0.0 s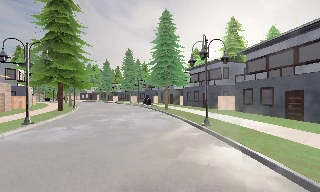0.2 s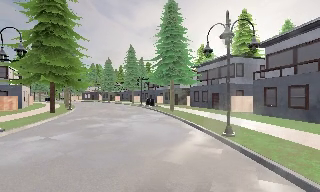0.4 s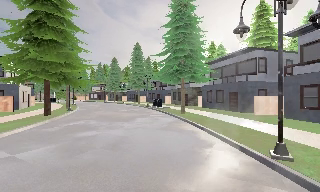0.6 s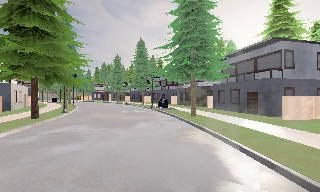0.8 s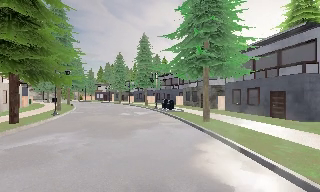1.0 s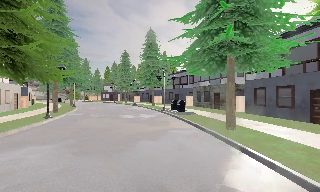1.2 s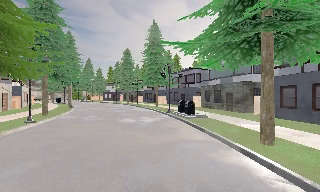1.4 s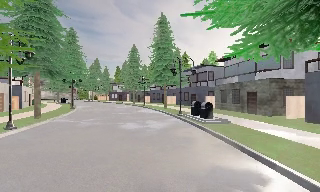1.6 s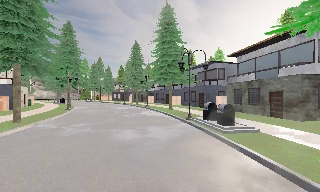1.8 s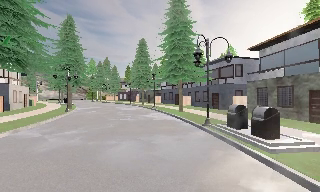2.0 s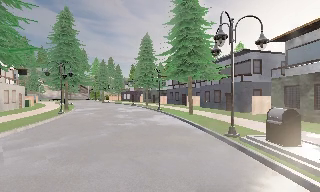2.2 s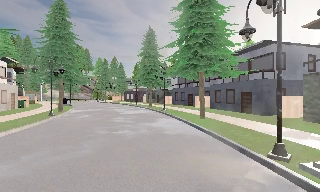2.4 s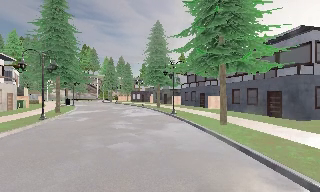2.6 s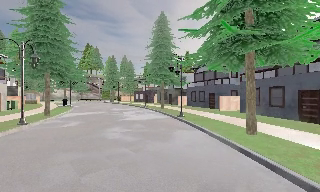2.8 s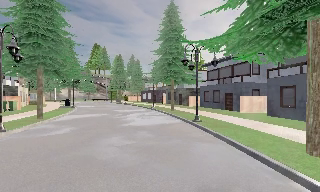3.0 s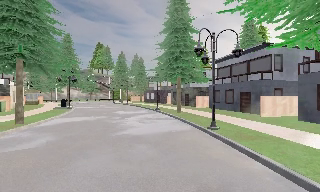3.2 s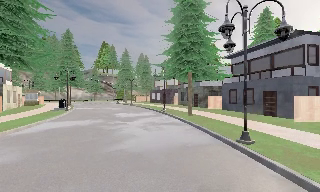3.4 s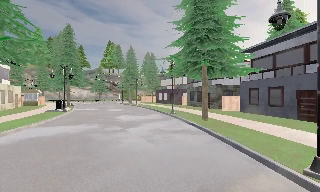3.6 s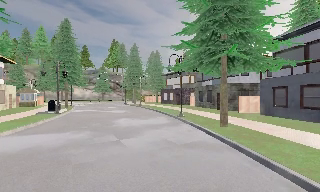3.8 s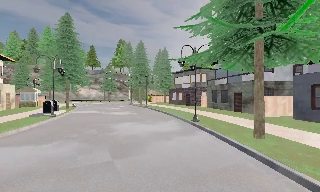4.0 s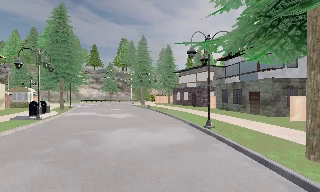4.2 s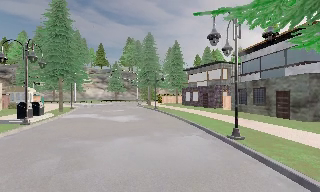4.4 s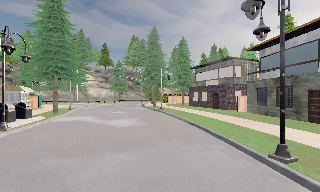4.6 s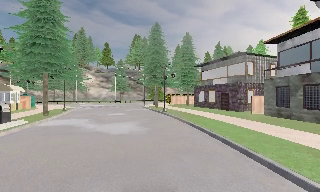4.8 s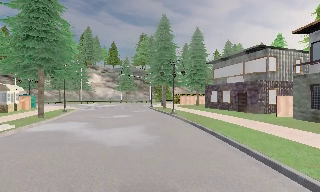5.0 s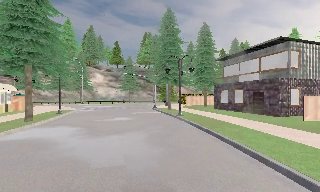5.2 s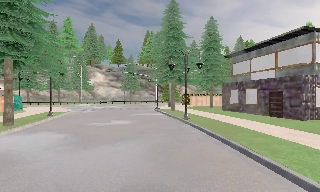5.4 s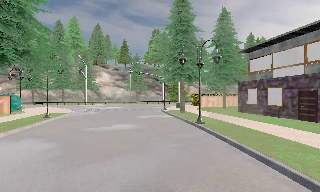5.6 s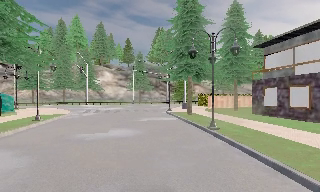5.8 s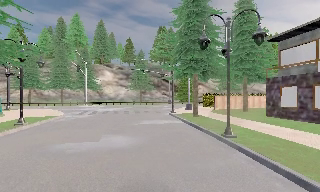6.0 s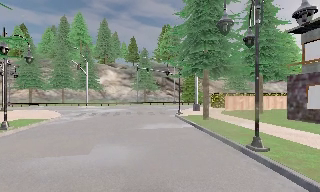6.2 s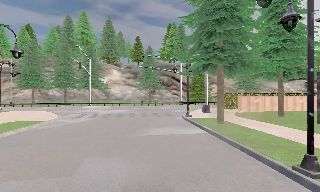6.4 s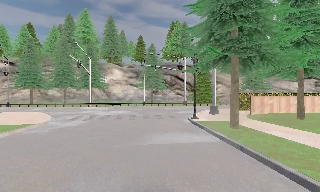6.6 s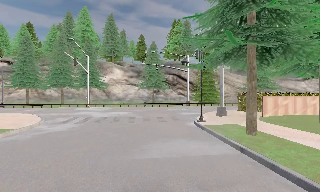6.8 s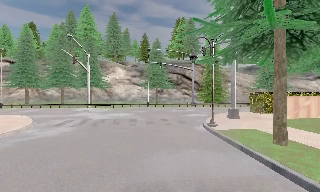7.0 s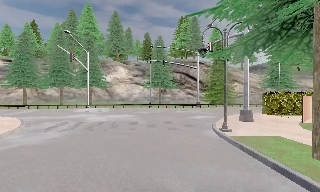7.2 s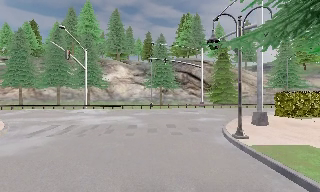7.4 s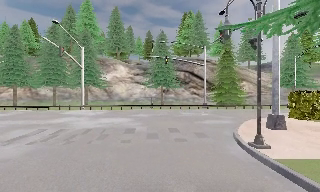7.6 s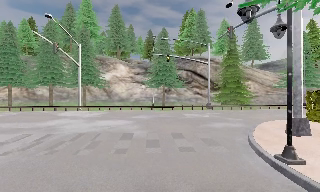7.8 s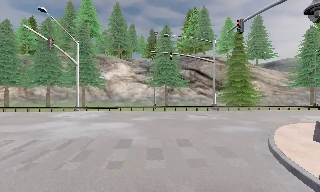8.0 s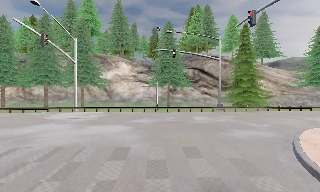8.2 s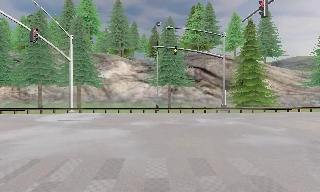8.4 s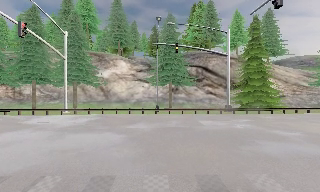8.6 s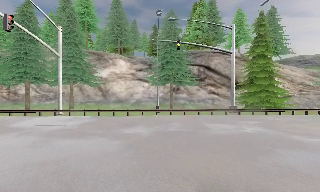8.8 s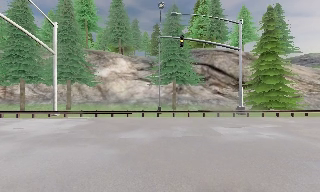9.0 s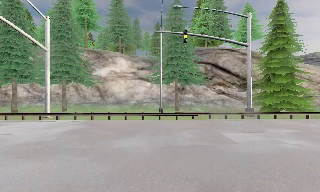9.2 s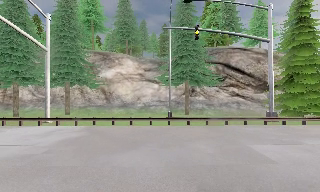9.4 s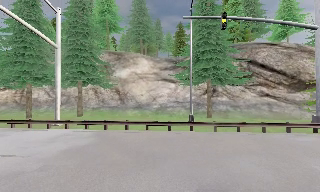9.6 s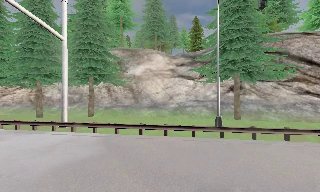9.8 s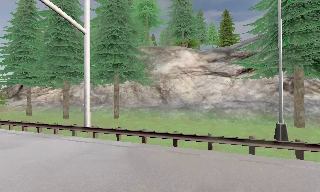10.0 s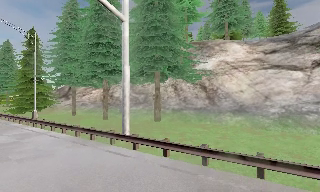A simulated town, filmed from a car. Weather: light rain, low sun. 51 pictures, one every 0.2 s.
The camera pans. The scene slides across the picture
to the right.
The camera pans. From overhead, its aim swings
counterclockwise.
0.0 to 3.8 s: The camera swings to its left by about 40 degrees, and the scene slides to the right. It travels forward, about 40 m.
3.8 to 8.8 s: The camera pans to its left, which is counterclockwise from overhead, by about 25 degrees. It travels forward, about 35 m, so what stands in front looms larger. It loses speed.
8.8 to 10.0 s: The camera pans to its left, which is counterclockwise from overhead, by about 35 degrees. It travels forward, about 9 m.
The film runs forward here.
